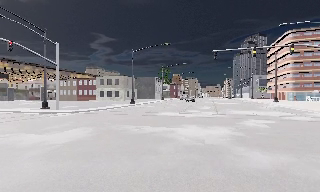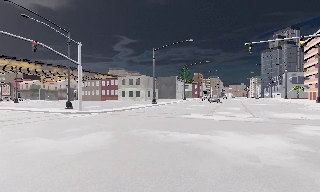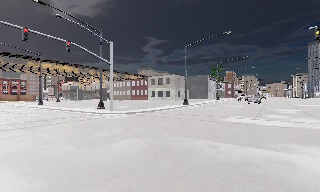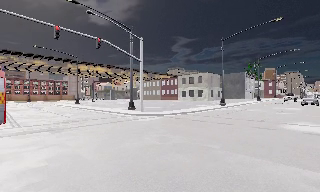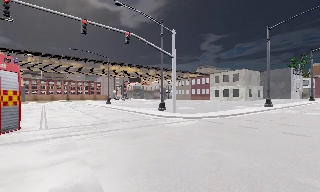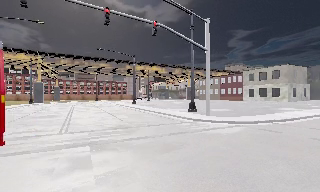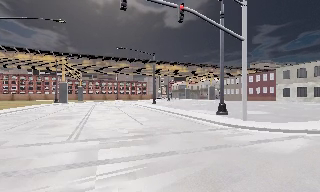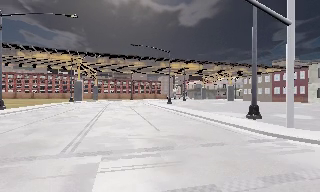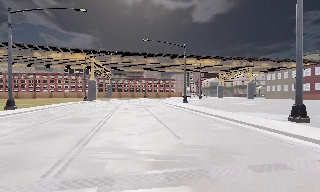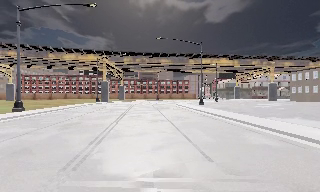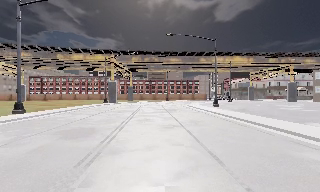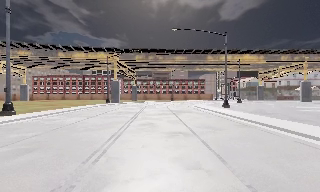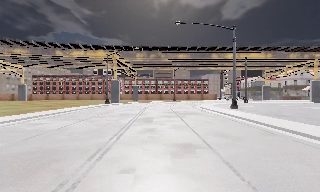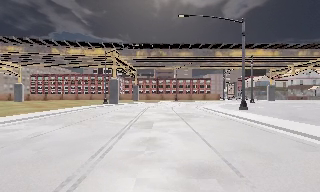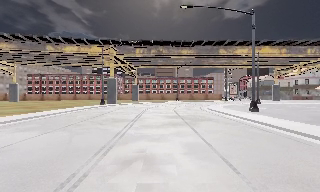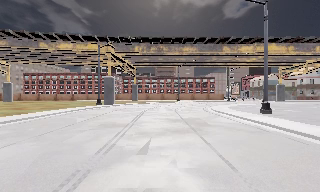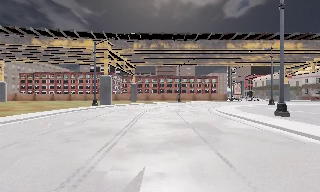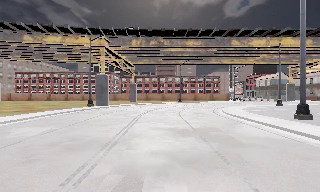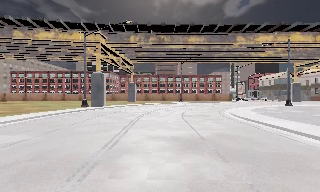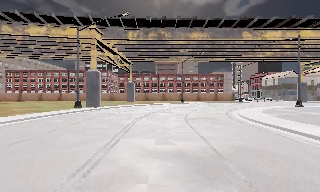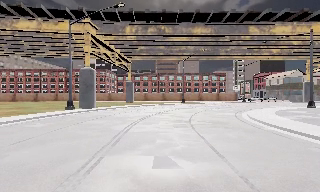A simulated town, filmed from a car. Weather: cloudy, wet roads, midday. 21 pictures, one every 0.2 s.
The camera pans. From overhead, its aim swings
counterclockwise.
The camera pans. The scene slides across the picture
to the right.
0.0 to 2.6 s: The scene slides to the right, as the camera pans about 75 degrees to its left. It travels forward, about 25 m.
2.6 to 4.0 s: The camera travels forward, about 13 m, so what stands in front looms larger.
The film runs forward here.
